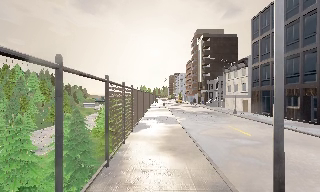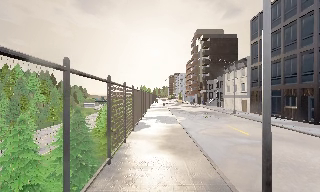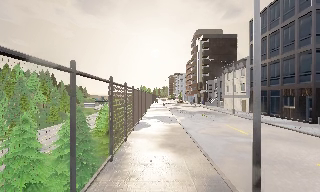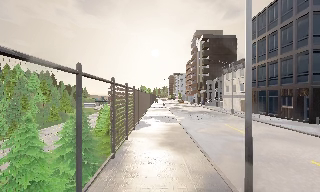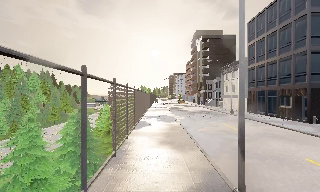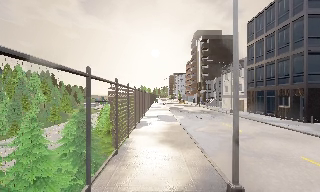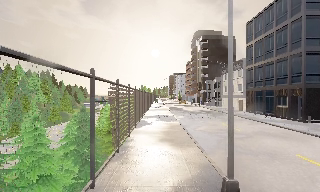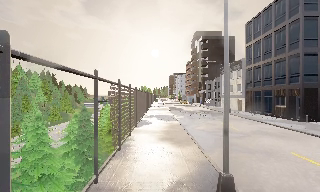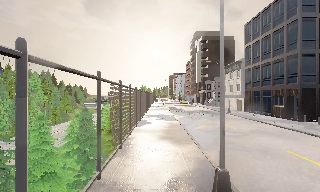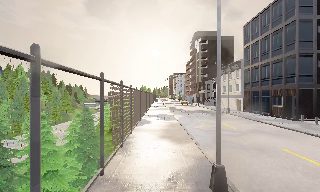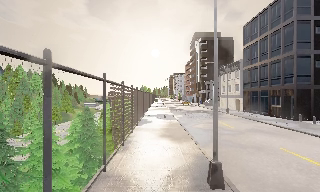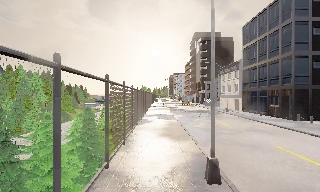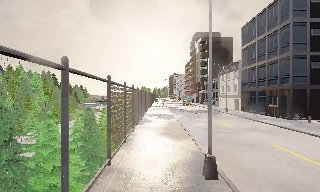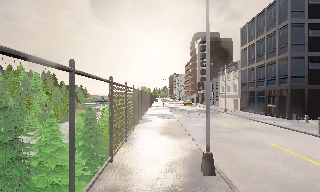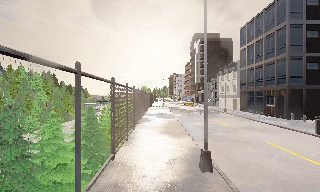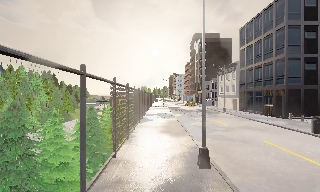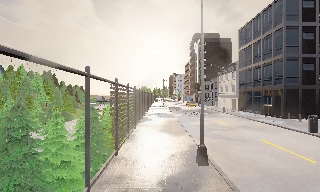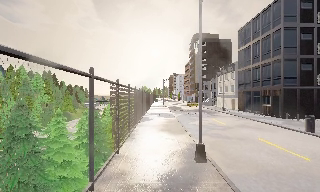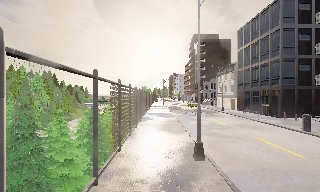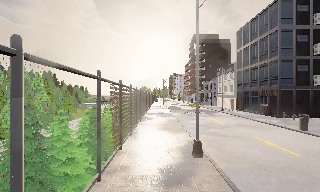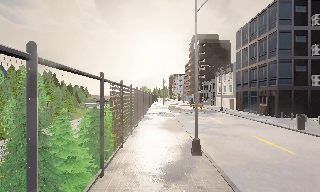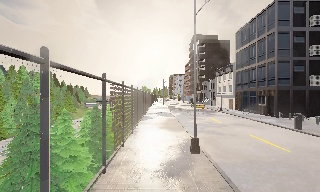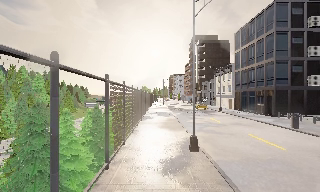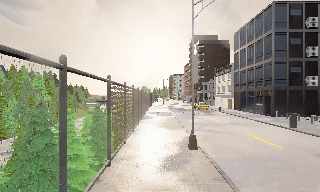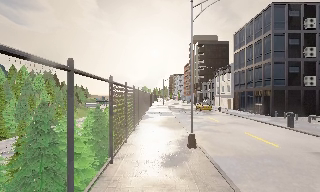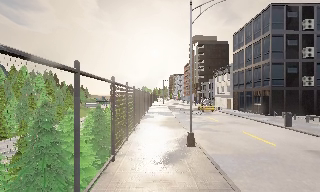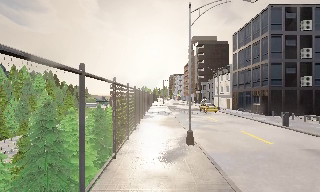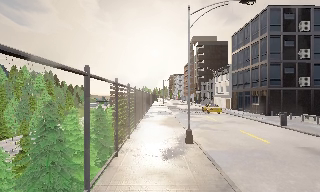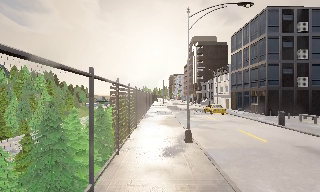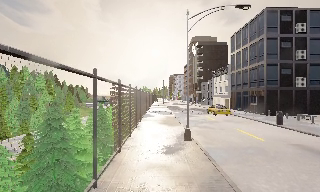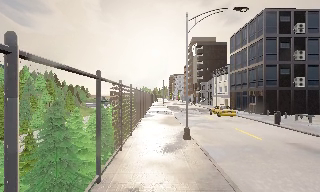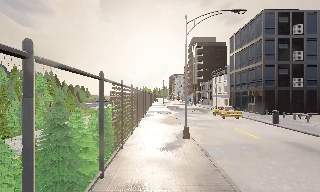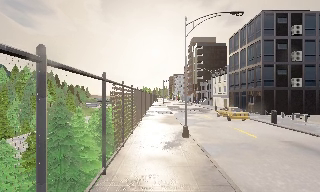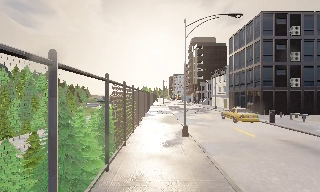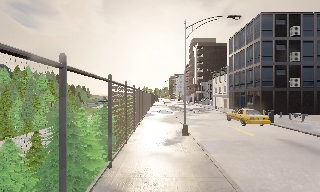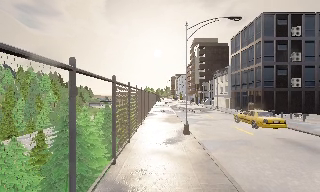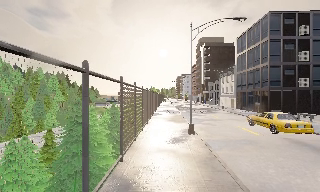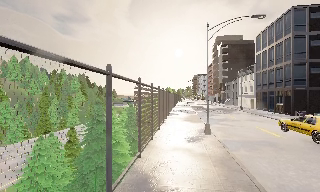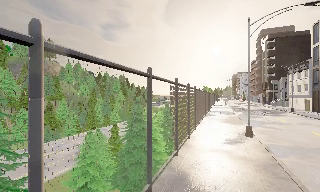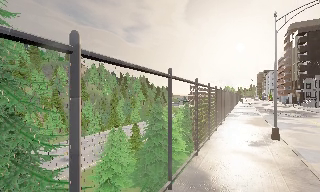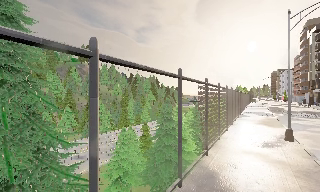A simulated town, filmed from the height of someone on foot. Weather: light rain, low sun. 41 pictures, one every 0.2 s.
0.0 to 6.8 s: The camera travels backward, about 8 m, so what stands in front gets smaller.
6.8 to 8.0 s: The scene slides to the right, as the camera pans about 30 degrees to its left. It travels backward, about 1 m.
The film runs backward here.
